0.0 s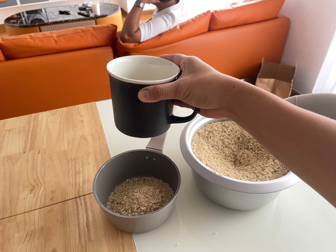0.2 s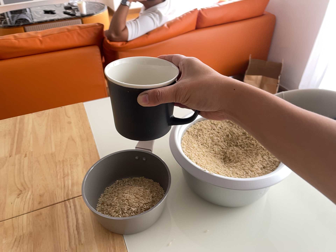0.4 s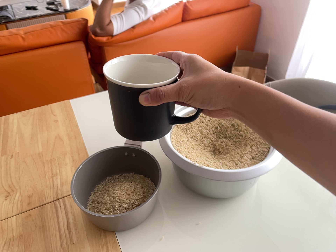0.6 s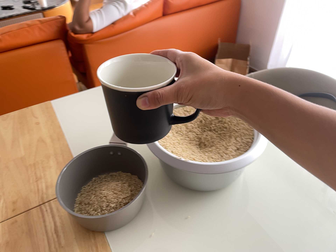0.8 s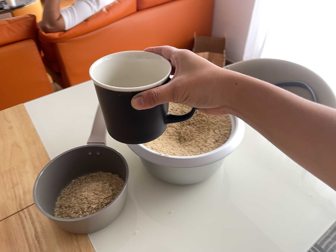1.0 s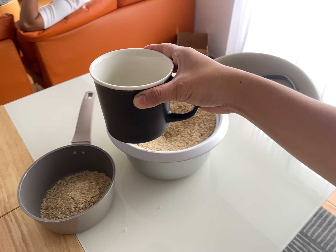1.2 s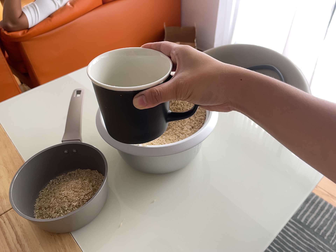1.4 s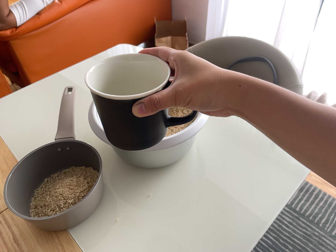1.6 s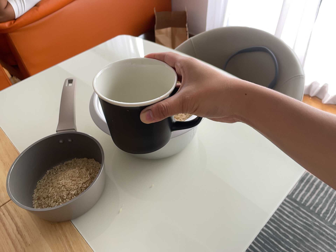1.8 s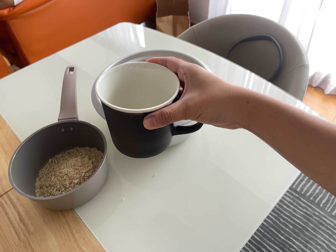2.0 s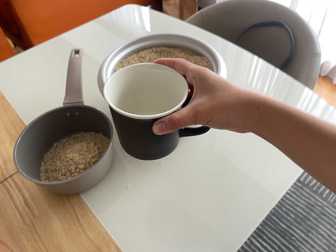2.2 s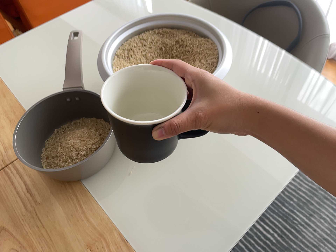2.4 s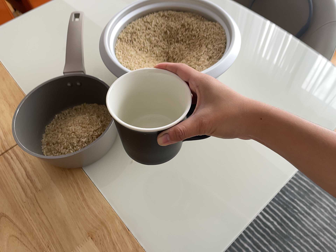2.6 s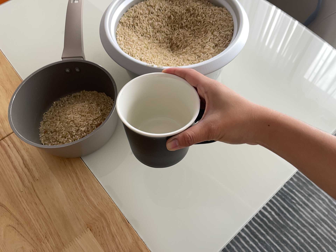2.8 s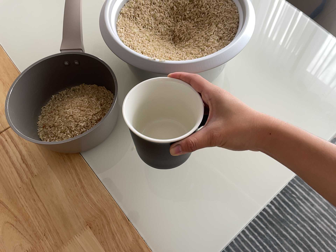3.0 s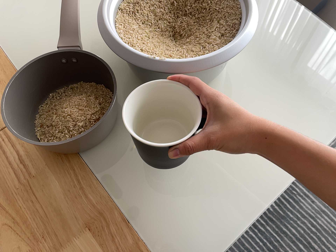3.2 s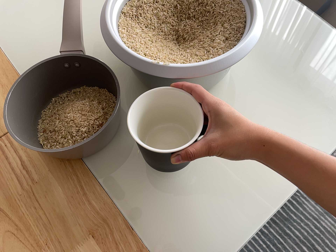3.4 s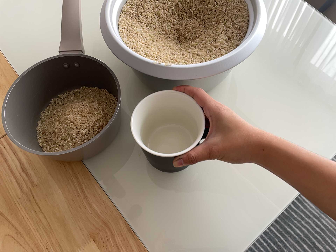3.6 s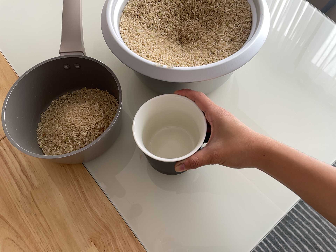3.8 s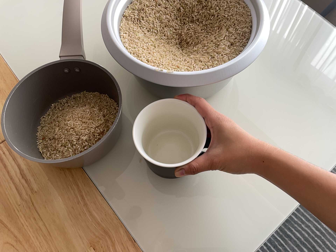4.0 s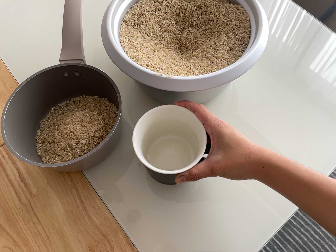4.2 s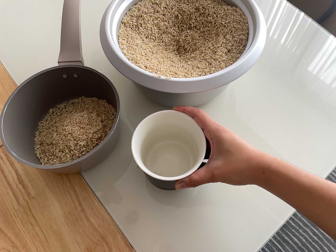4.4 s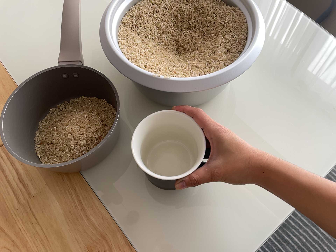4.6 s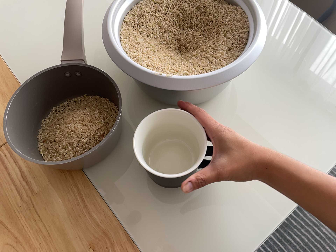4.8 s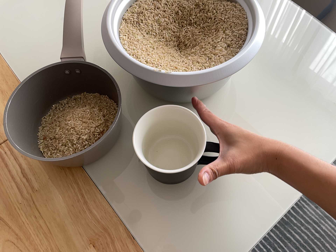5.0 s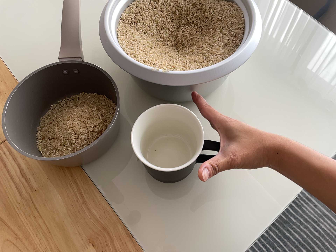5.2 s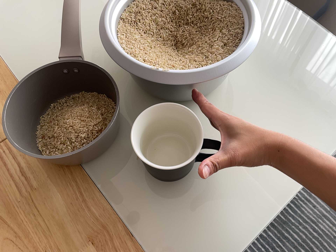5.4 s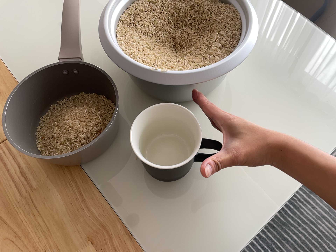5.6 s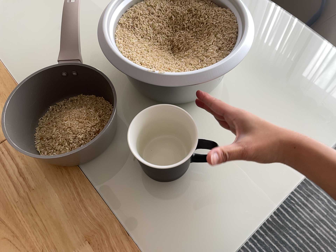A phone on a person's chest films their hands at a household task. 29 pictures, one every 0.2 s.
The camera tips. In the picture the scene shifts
upward.
0.0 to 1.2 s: The camera swings to its right by about 15 degrees, and the scene slides to the left. It rolls about its line of sight by about 15 degrees, and the scene rotates counterclockwise.
1.2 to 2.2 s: The camera's aim tips toward the bottom of its view by about 10 degrees, and the scene shifts upward.
2.2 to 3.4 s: The camera travels forward, about 8 cm, so what stands in front looms larger. Its aim tips toward the bottom of its view by about 10 degrees, and the scene shifts upward.
3.4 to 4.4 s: The camera keeps its place and its aim.
4.4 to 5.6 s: The camera shifts only a little, or ends up much as it began.
The film runs forward here.
